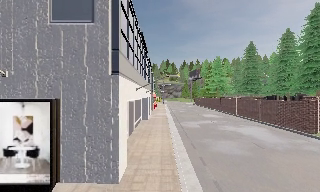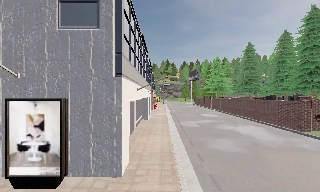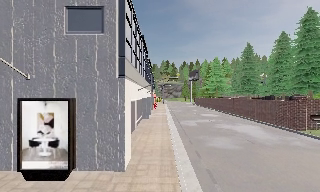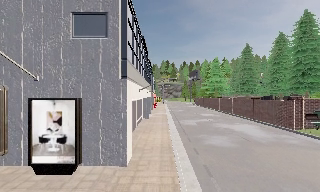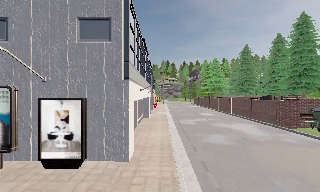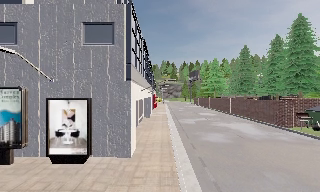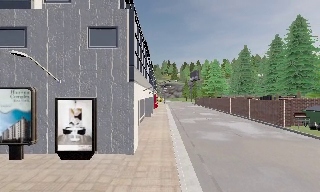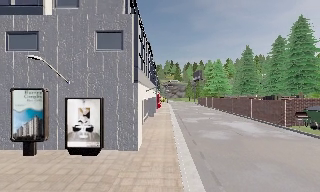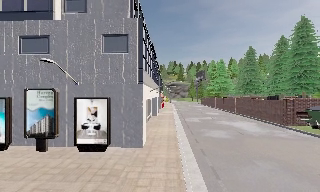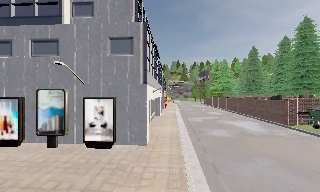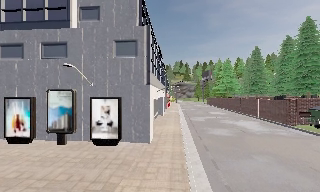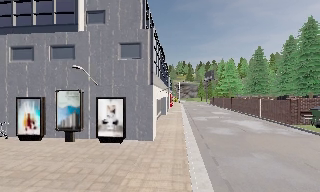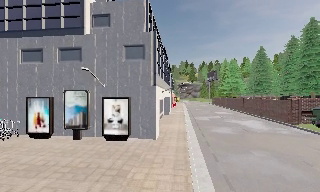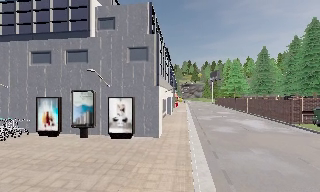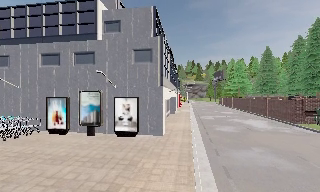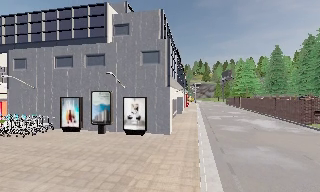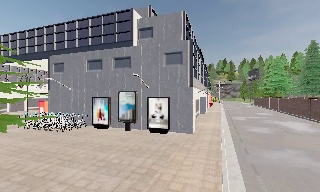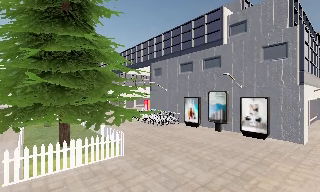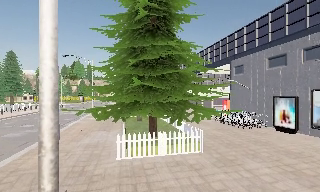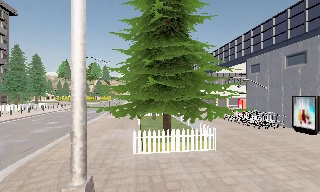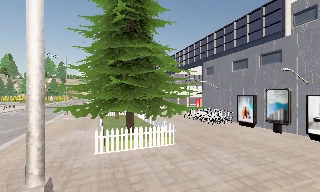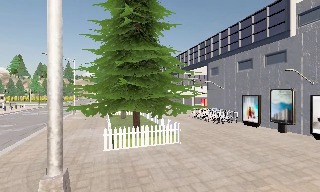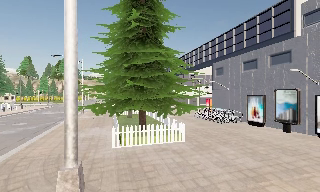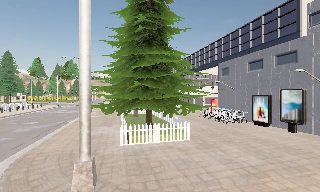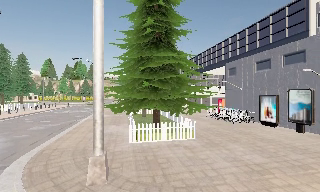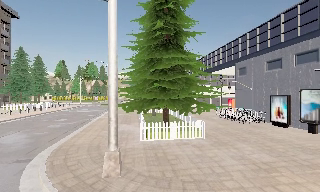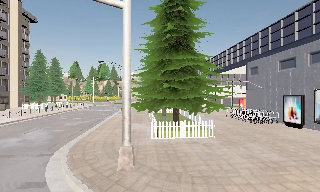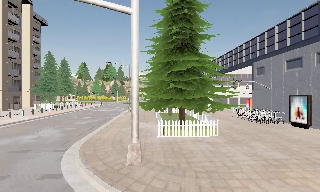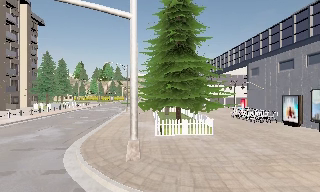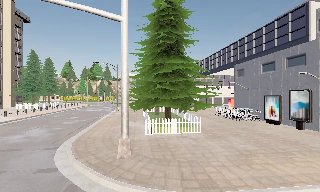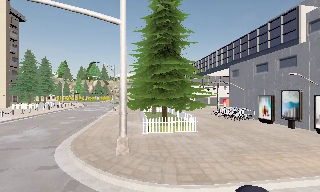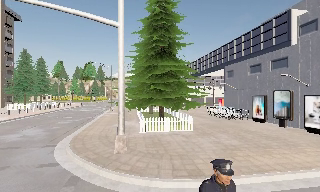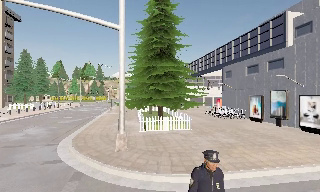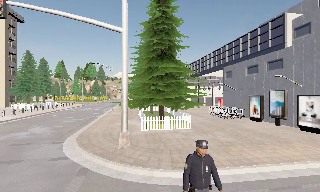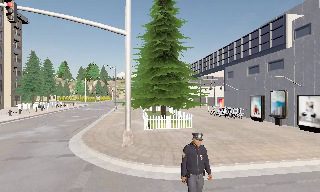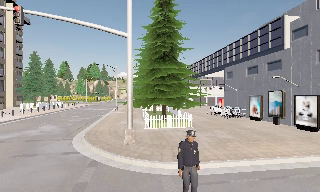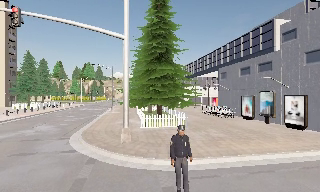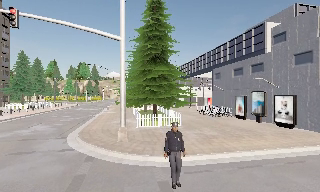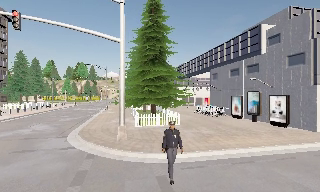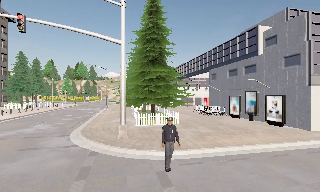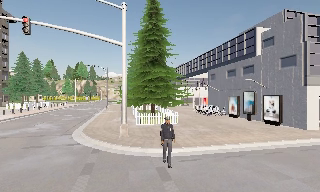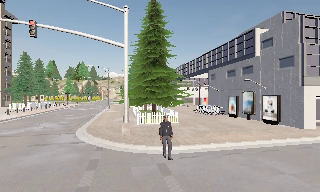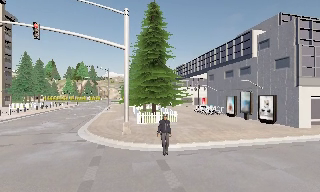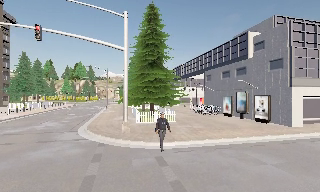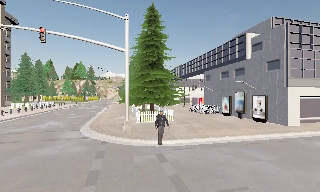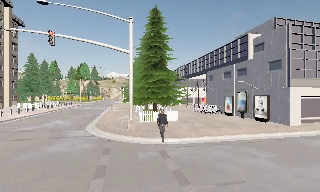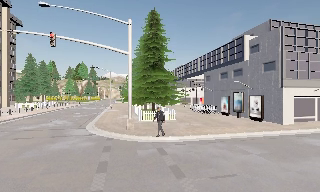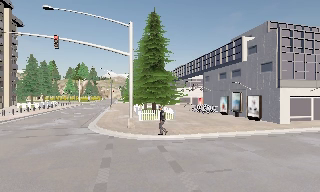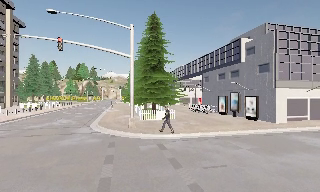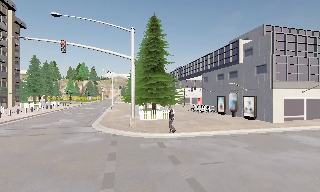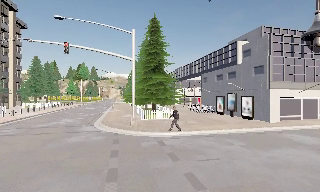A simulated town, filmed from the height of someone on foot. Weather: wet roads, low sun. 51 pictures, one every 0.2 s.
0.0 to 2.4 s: The camera travels backward, about 4.5 m, so what stands in front gets smaller.
2.4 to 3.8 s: The scene slides to the right, as the camera pans about 75 degrees to its left. It travels backward, about 2.5 m.
3.8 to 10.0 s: The camera travels backward, about 10 m, so what stands in front gets smaller.
The film runs backward here.
